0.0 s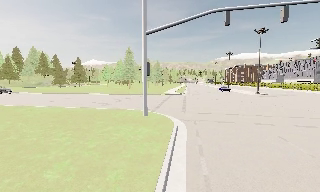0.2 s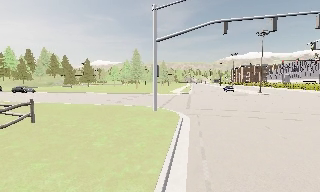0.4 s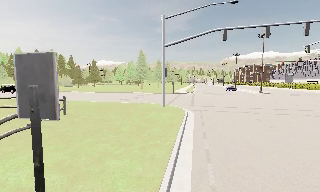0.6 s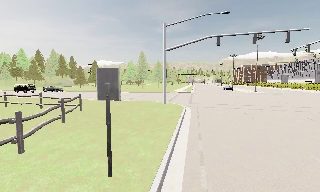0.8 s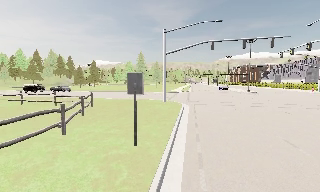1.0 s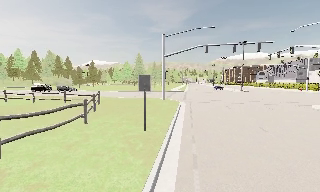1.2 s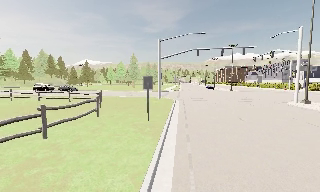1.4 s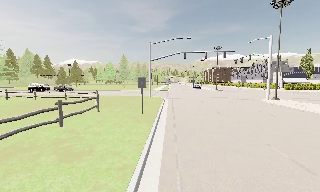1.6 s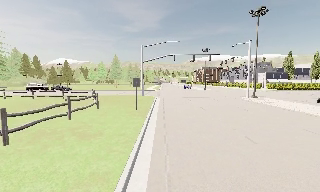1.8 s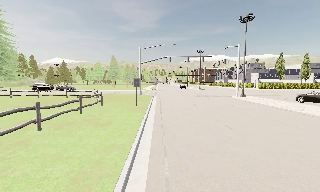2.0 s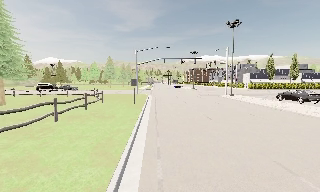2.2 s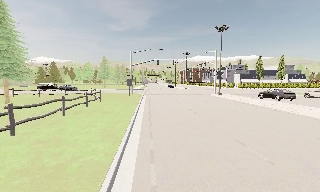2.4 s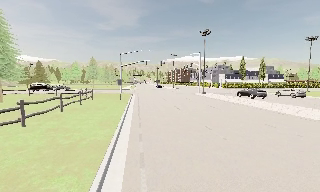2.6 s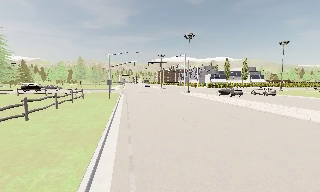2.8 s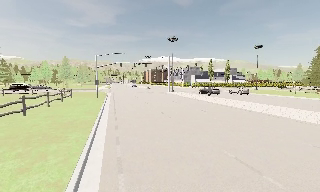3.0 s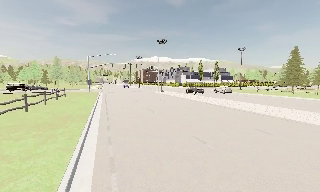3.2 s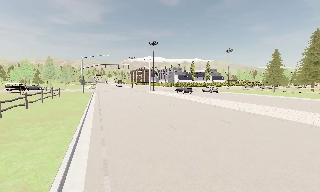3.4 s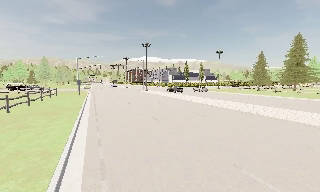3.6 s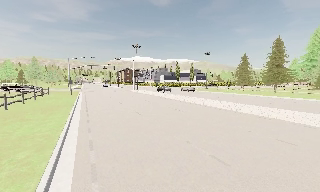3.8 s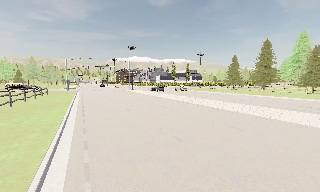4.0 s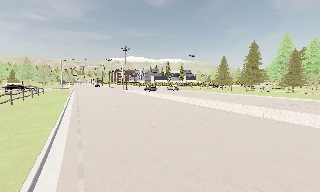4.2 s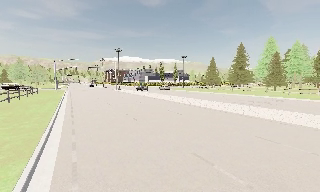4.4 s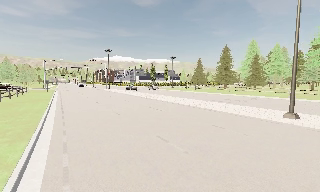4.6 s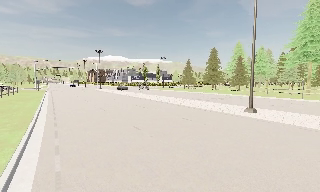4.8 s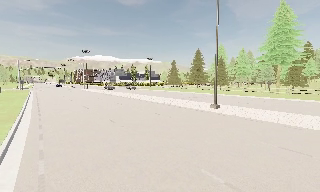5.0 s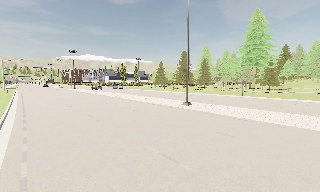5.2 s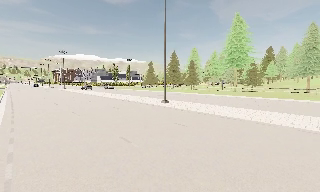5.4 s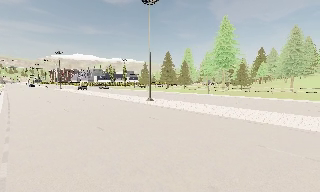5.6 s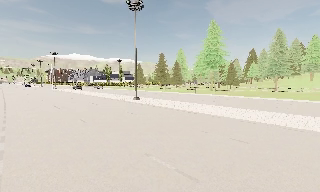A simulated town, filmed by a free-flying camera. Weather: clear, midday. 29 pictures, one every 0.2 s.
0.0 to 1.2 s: The camera travels backward, about 11 m, so what stands in front gets smaller.
1.2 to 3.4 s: The scene slides to the left, as the camera pans about 30 degrees to its right. It travels backward, about 20 m.
3.4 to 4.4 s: The camera travels backward and to its right, about 10 m, so what stands in front gets smaller.
4.4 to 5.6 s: The camera swings to its right by about 15 degrees, and the scene slides to the left. It travels backward and to its right, about 13 m, so what stands in front gets smaller.
The film runs forward here.
